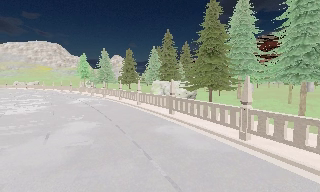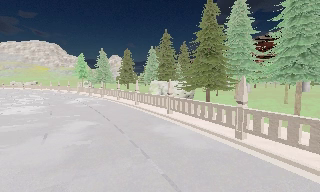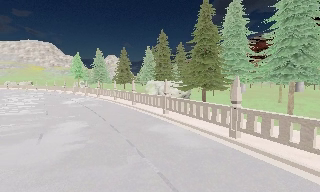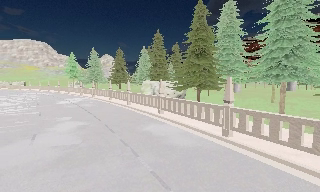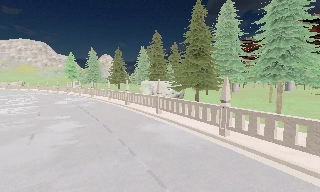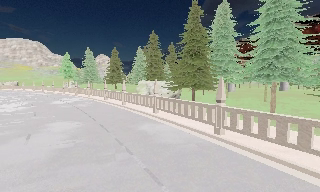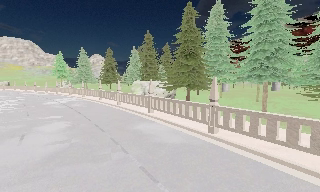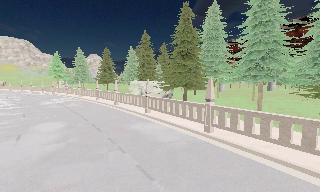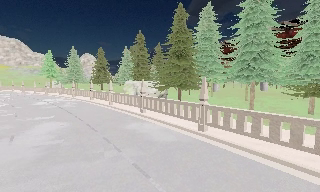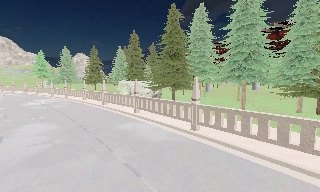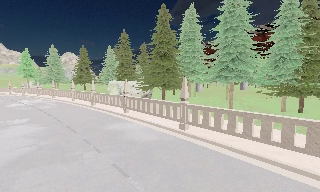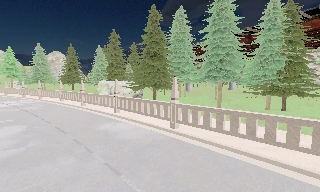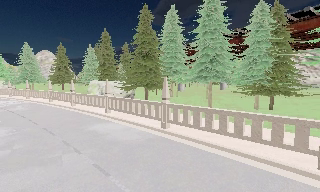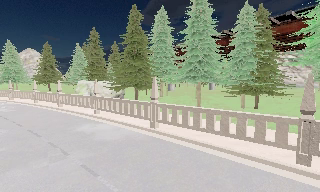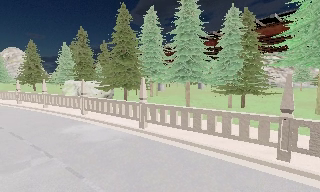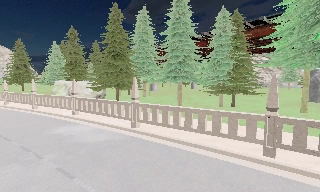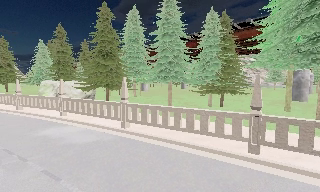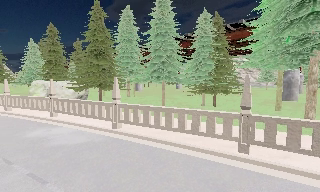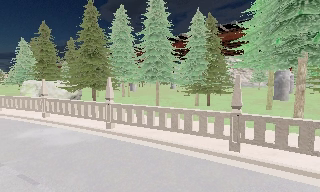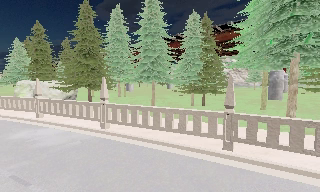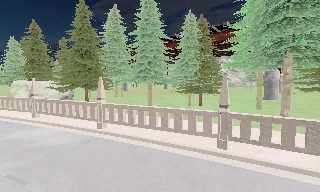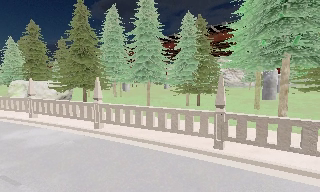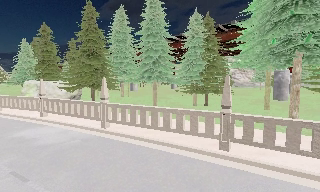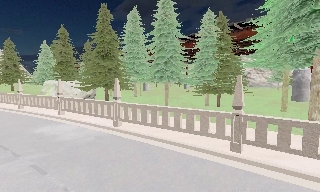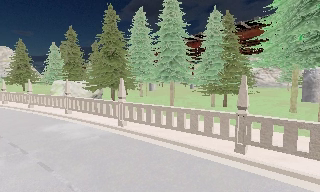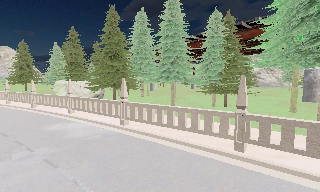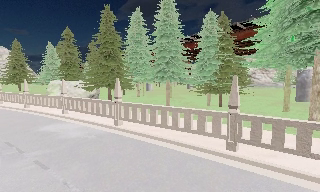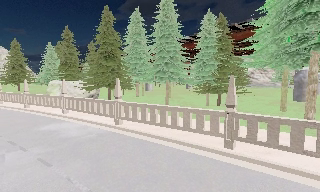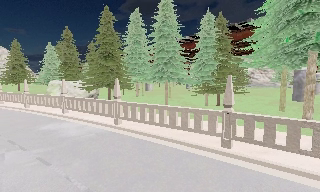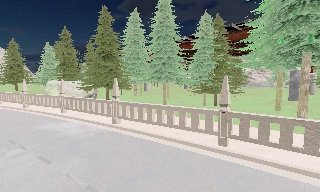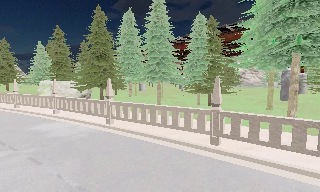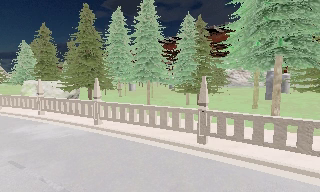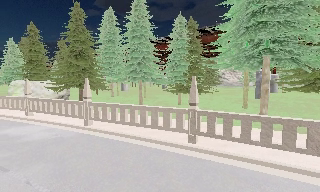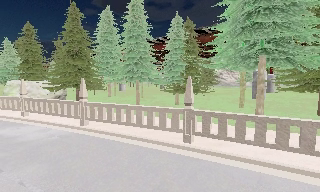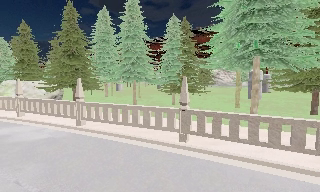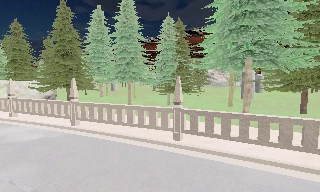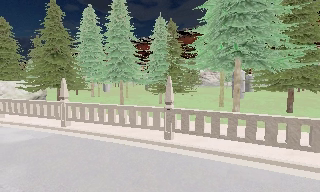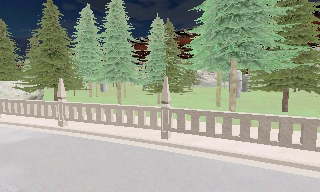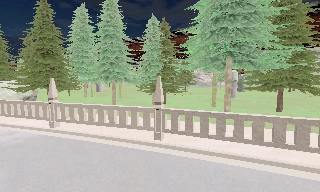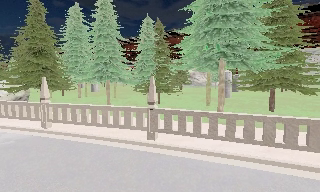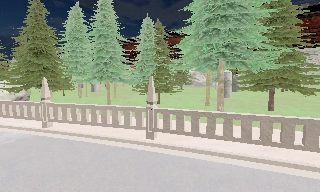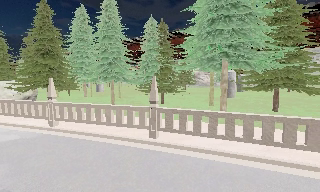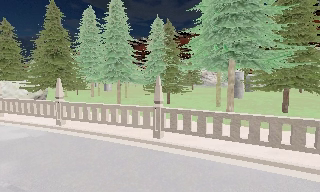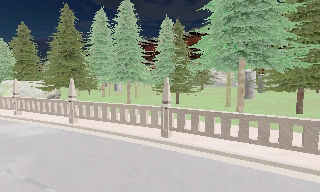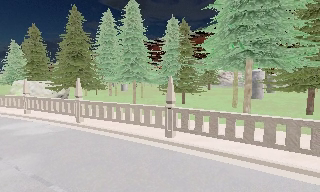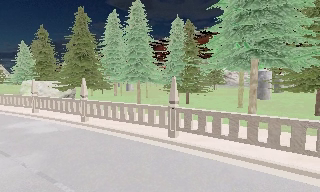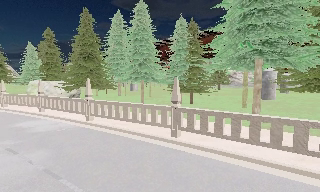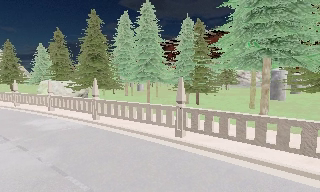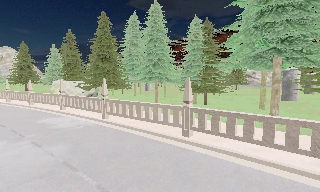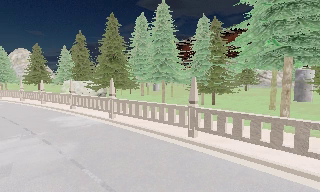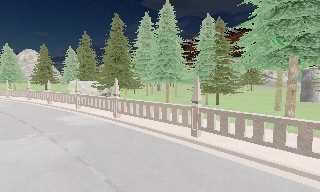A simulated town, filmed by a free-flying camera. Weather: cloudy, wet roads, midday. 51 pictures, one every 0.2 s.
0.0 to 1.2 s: The camera travels backward, about 0.5 m, so what stands in front gets smaller.
1.2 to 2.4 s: The camera pans to its right, which is clockwise from overhead, by about 15 degrees.
2.4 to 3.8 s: The scene slides to the left, as the camera pans about 15 degrees to its right. It travels to its right, about 0.5 m, so close, fixed things drift to the left.
3.8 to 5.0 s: The camera travels to its right, about 0.5 m.
5.0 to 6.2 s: The camera shifts only a little, or ends up much as it began.
6.2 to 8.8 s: The camera travels to its right and backward, about 1.5 m, so close, fixed things drift to the left.
8.8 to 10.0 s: The camera swings to its left by about 15 degrees, and the scene slides to the right.
The film runs backward here.
